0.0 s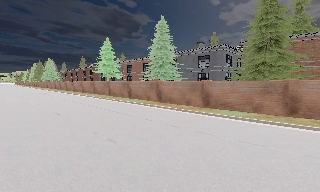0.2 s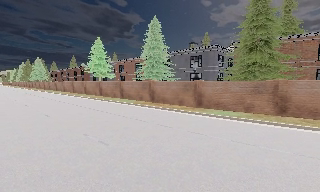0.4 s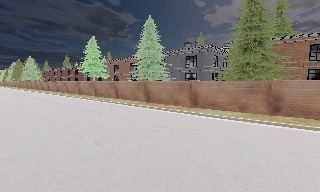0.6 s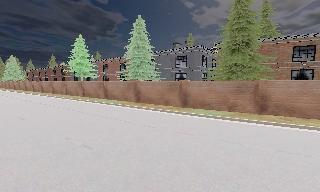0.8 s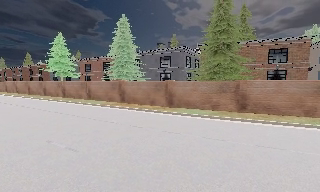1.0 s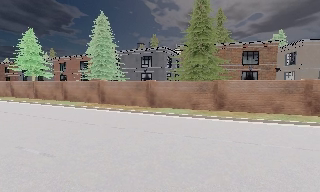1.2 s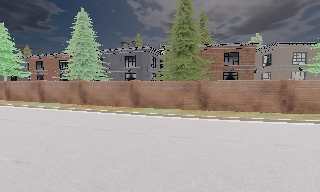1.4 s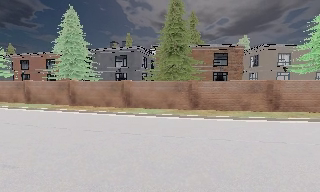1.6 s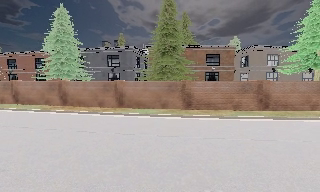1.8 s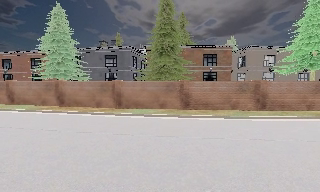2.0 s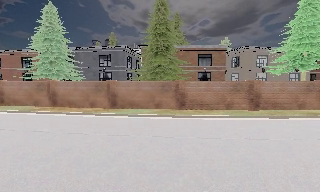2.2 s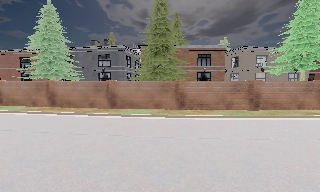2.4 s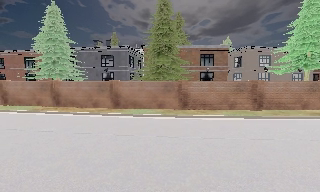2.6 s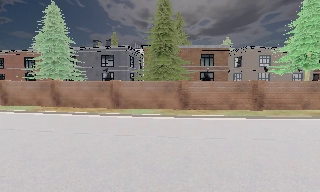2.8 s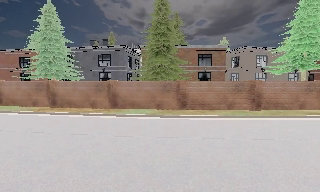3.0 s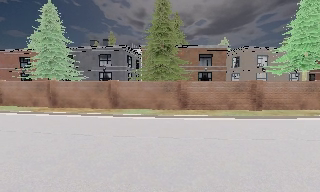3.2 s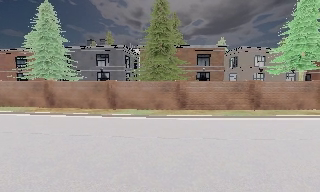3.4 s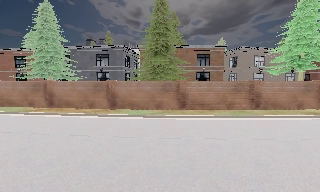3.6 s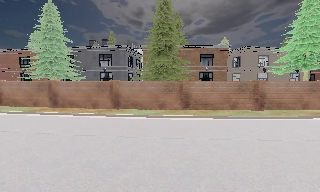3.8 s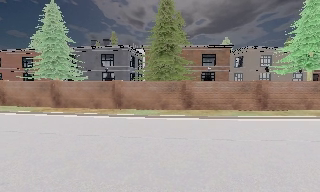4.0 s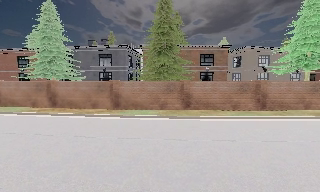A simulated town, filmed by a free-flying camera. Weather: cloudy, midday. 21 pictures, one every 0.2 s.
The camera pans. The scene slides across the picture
to the left.
The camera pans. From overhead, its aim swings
clockwise.
0.0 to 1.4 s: The camera swings to its right by about 30 degrees, and the scene slides to the left.
1.4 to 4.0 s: The camera travels to its left, about 1 m.
The film runs forward here.
